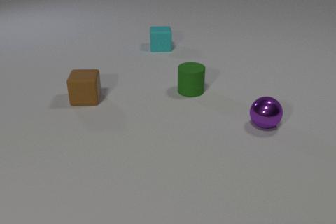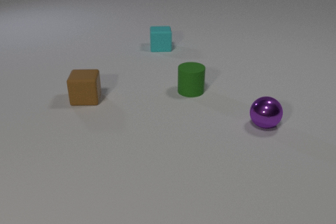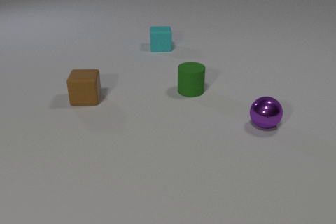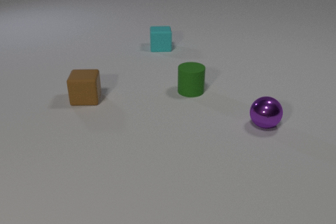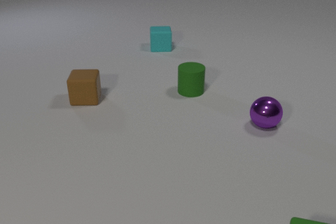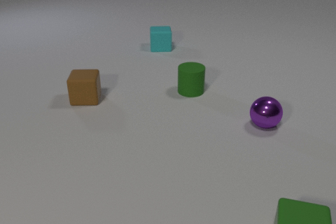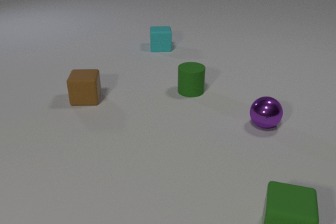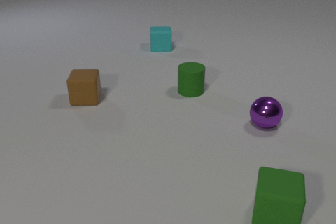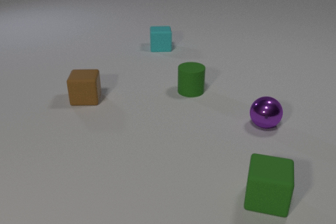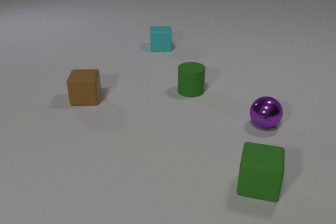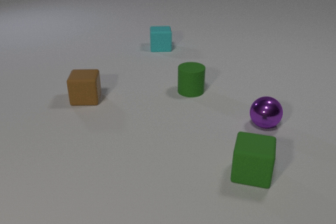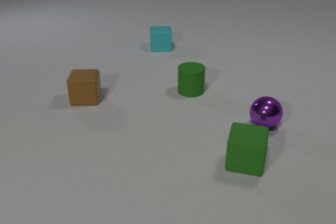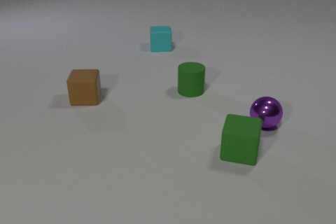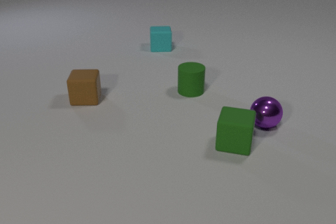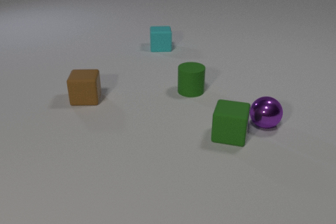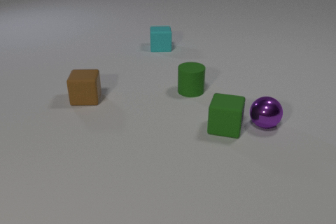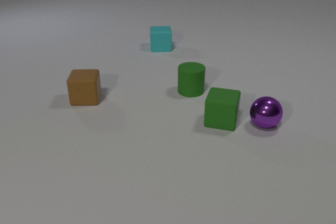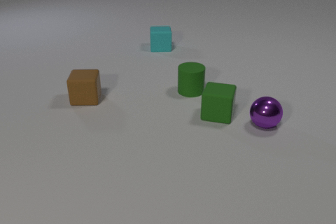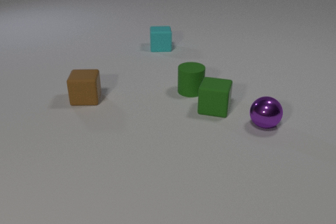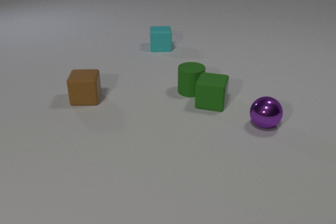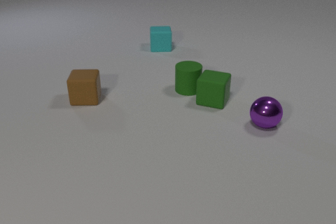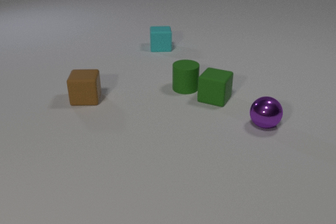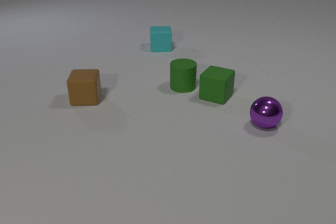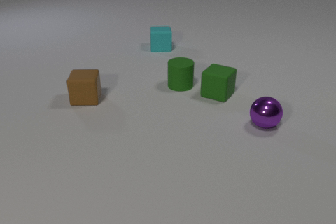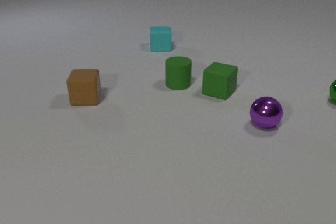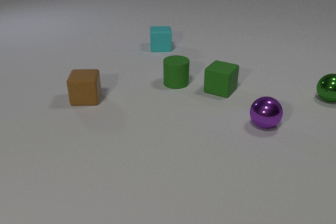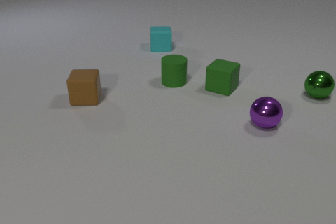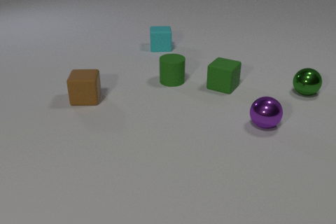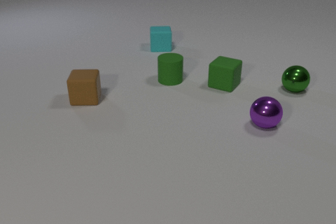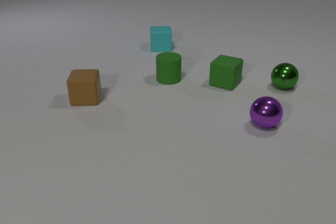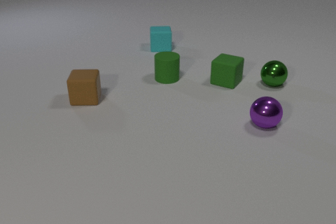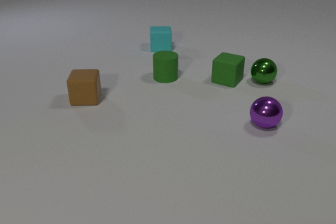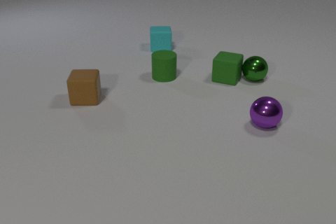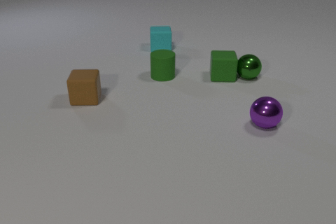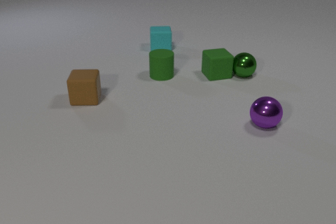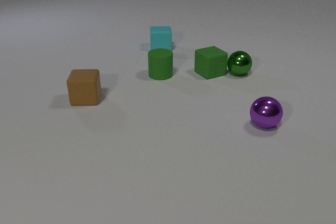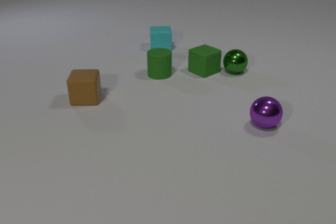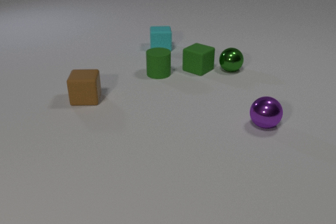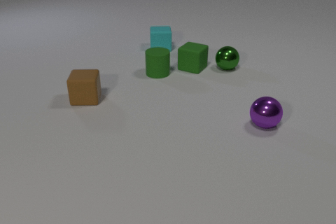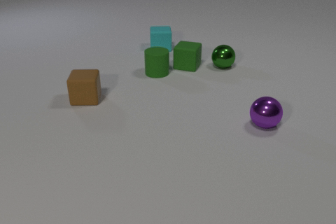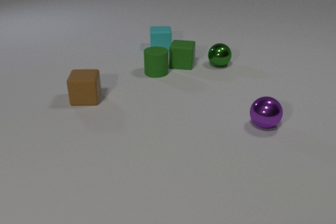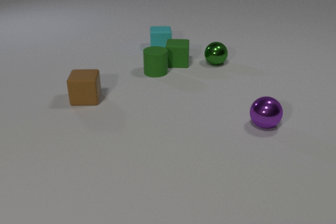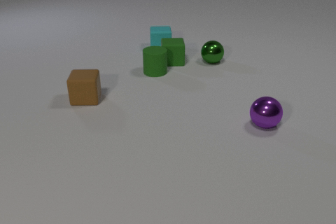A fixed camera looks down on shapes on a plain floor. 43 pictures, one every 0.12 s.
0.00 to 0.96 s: The green rubber cube comes in at the bottom edge, slides away from the camera and to the left.
0.96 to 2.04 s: The green rubber cube slides away from the camera.
2.04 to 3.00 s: The green rubber cube slides away from the camera. The green rubber cylinder slides away from the camera and to the left. The green metal sphere comes in at the right edge, rolls to the left. The green rubber cube and the green rubber cylinder collide.
3.00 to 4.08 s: The green rubber cube slides away from the camera, spins so that its near face slides to the right, counterclockwise seen from above. The green rubber cylinder slides away from the camera and to the left. The green metal sphere rolls to the left. The green rubber cube and the green metal sphere collide.
4.08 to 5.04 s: The green rubber cube slides to the left and away from the camera, spins counterclockwise seen from above by about 75 degrees, its near face sliding to the right. The green rubber cylinder slides away from the camera and to the left. The green metal sphere rolls to the left and away from the camera.
How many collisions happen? 2.
How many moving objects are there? 3.
Are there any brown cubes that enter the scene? no.
